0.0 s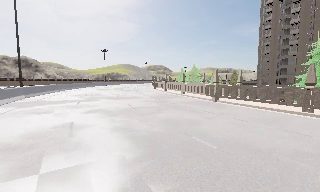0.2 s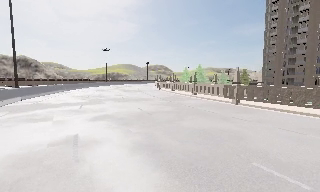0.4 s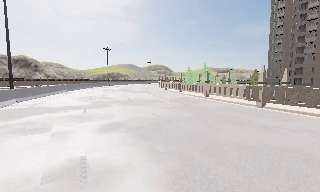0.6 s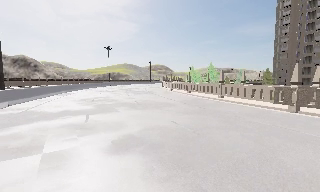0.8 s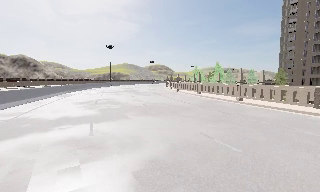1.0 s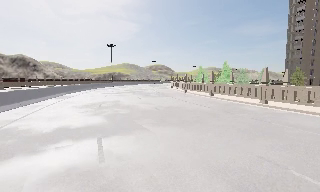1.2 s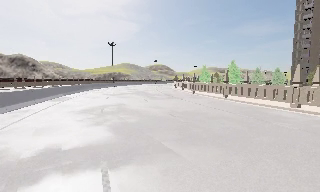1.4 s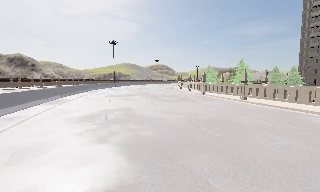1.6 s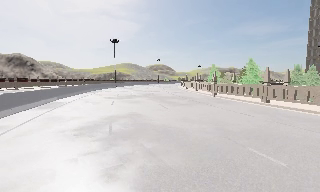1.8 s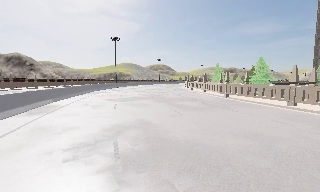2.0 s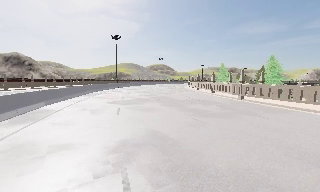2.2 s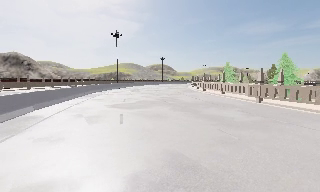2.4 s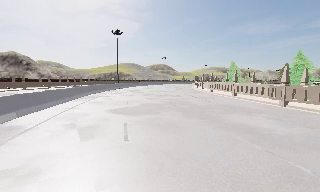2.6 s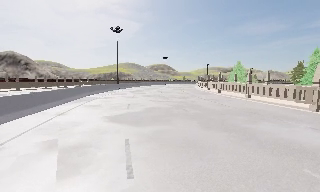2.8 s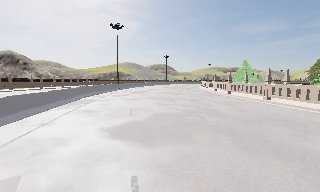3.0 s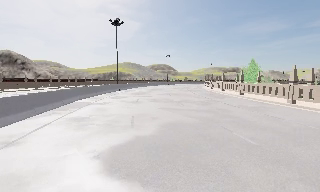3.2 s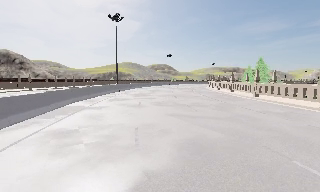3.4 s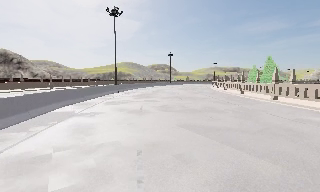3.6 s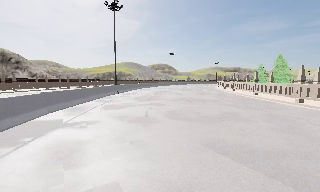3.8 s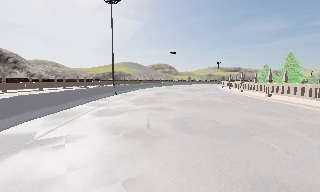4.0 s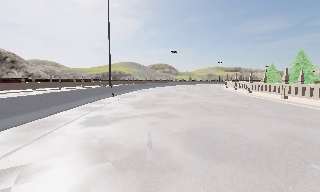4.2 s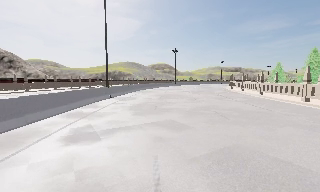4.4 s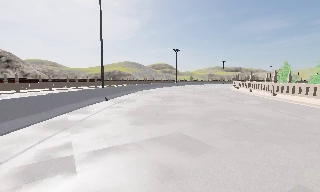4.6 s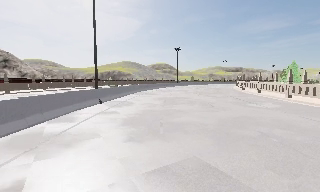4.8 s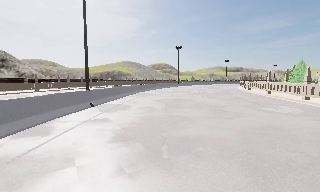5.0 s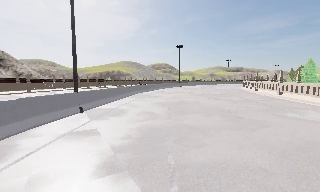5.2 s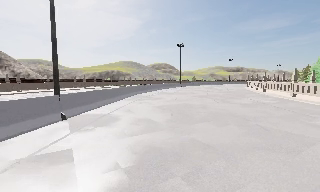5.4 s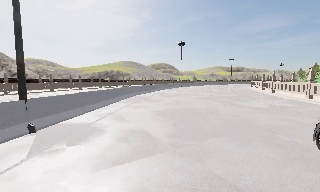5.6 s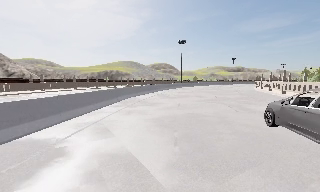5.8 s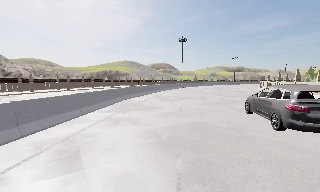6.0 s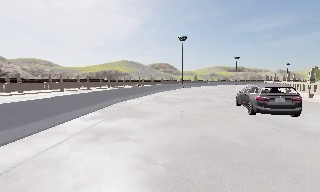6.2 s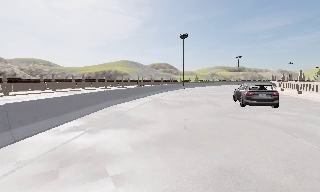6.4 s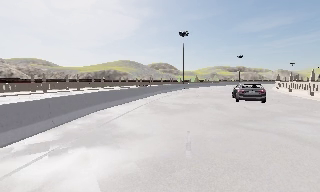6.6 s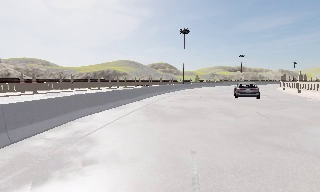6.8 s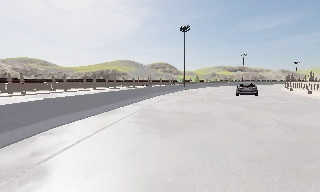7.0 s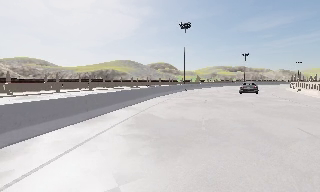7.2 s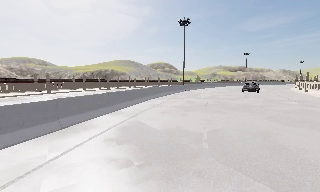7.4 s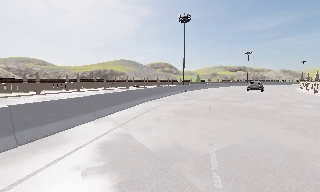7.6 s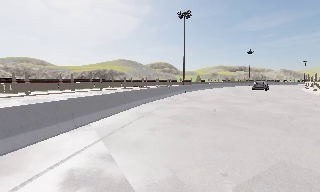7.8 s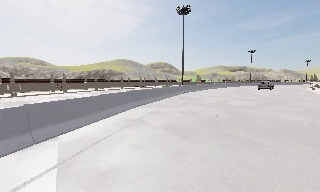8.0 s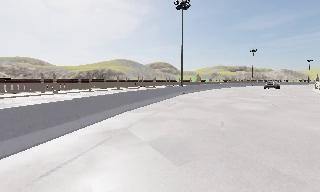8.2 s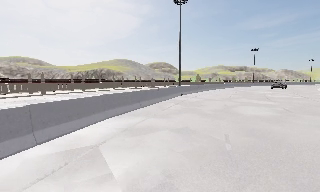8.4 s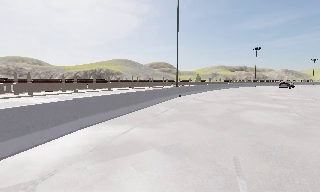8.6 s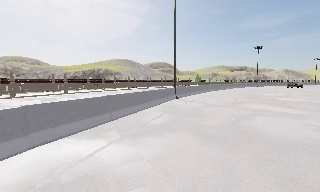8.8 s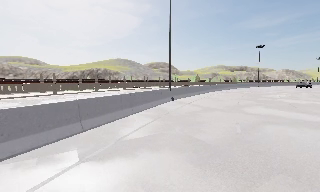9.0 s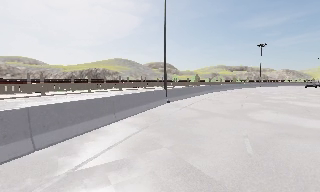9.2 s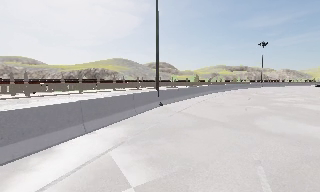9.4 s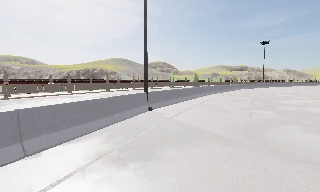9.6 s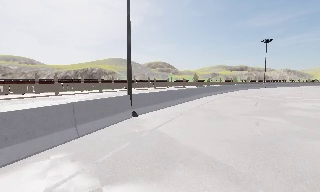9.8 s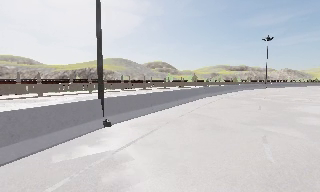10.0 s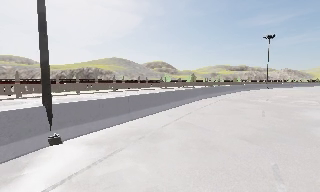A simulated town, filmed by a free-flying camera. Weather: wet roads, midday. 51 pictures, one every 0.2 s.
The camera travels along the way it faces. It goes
forward.
0.0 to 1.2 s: The camera travels forward and to its left, about 12 m, so what stands in front looms larger.
1.2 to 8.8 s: The camera travels forward, about 65 m, so what stands in front looms larger.
8.8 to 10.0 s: The camera travels forward and to its right, about 11 m, so what stands in front looms larger.
The film runs forward here.
